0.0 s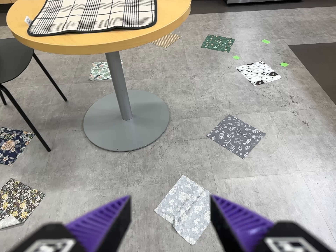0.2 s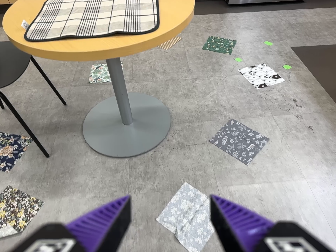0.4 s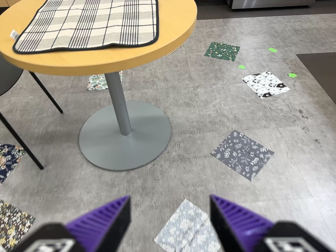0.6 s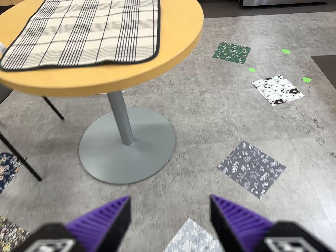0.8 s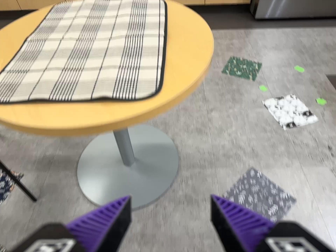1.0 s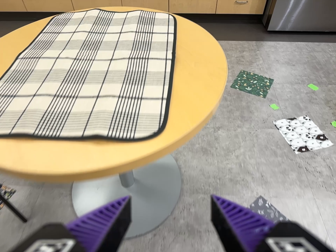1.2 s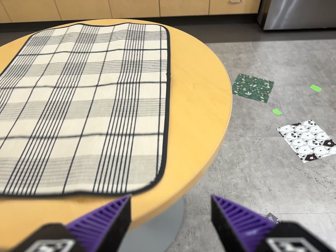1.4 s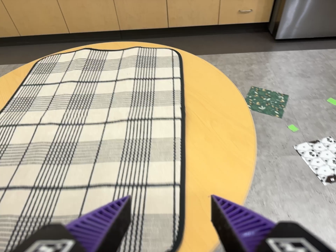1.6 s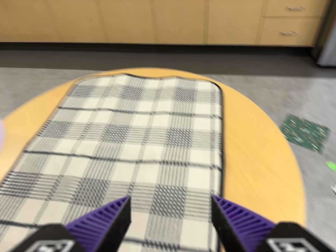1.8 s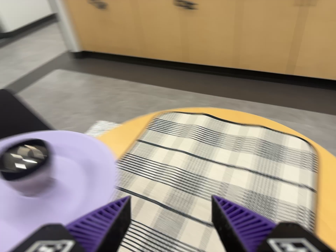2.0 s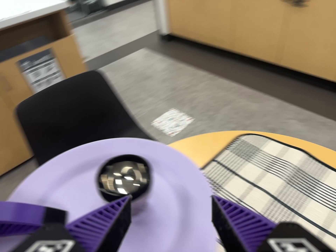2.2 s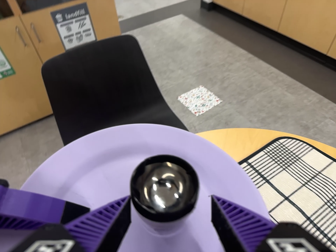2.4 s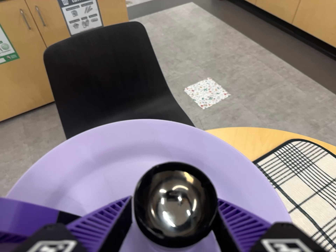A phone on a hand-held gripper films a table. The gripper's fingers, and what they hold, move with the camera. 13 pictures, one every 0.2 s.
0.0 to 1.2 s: The camera travels toward the top of its view and forward, about 60 cm, so close, fixed things drift downward.
1.2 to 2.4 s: The camera swings to its left by about 45 degrees, and the scene slides to the right. It travels toward the top of its view, forward and to its left, about 50 cm, so close, fixed things drift downward. It rolls about its line of sight by about 40 degrees, and the scene rotates clockwise.
The film runs forward here.
